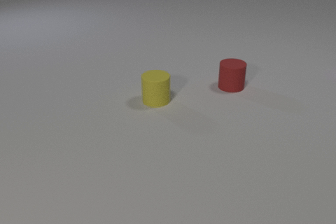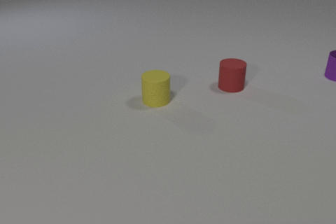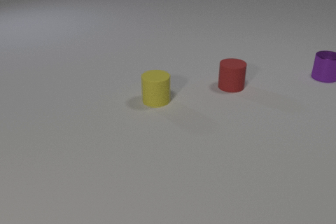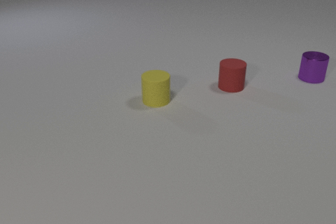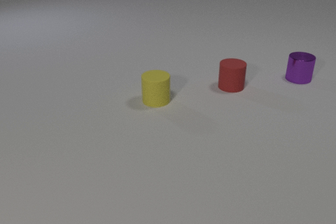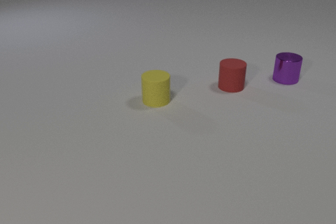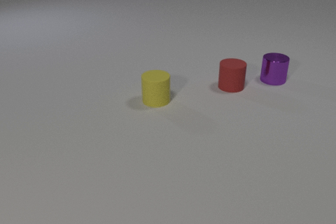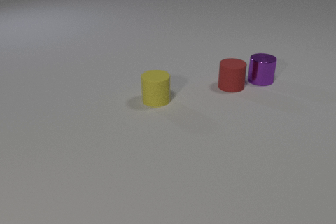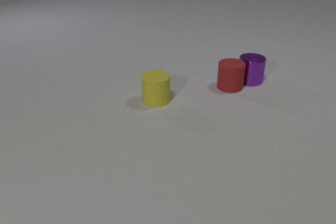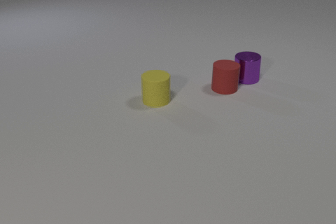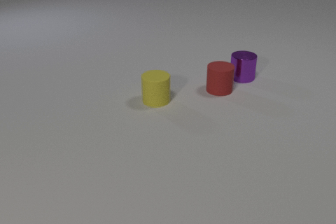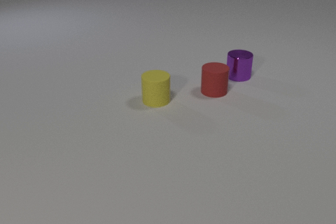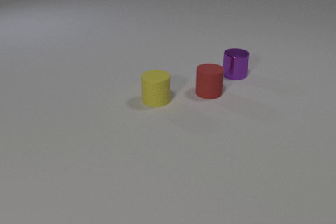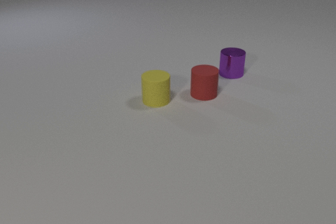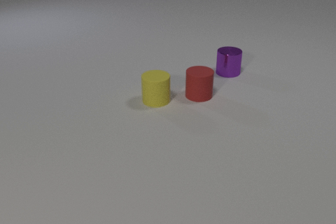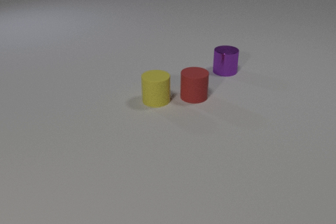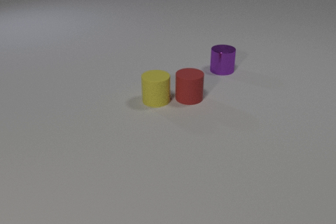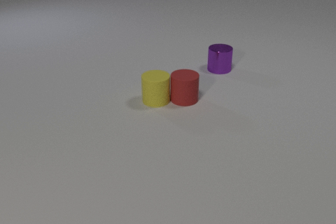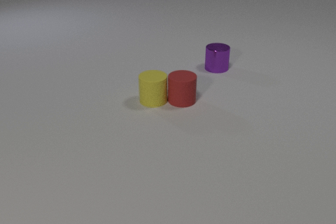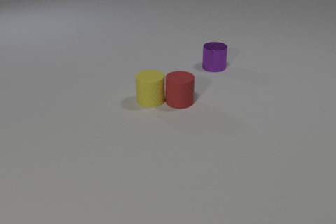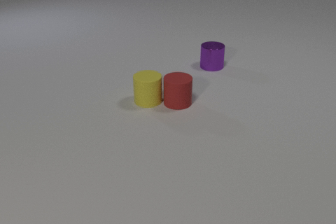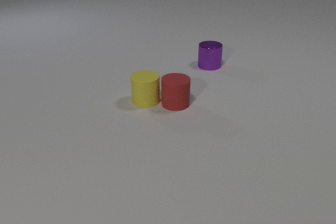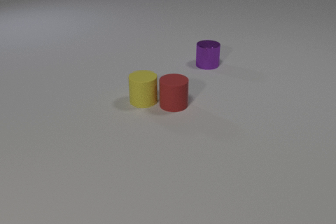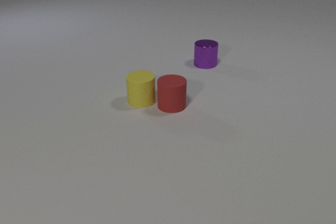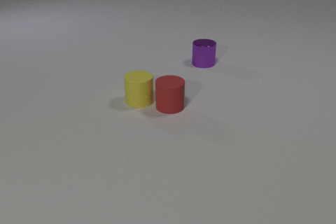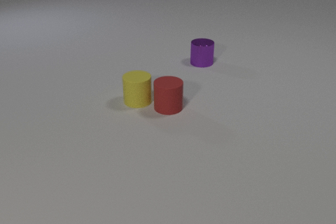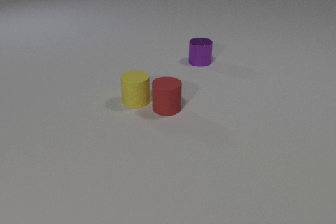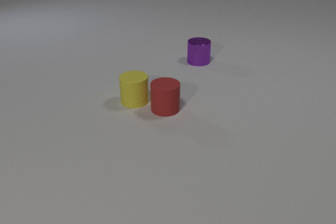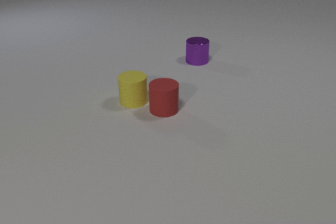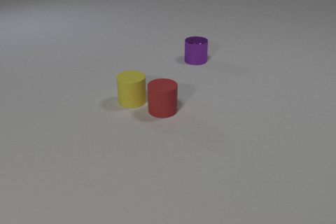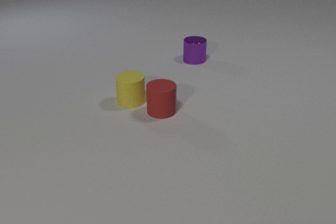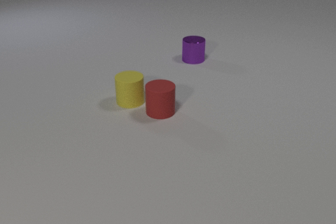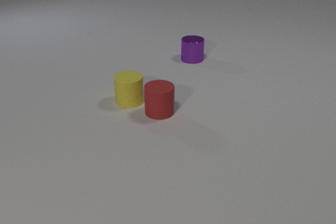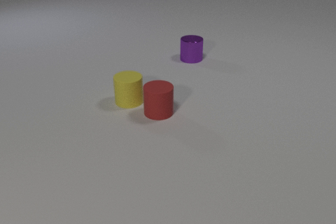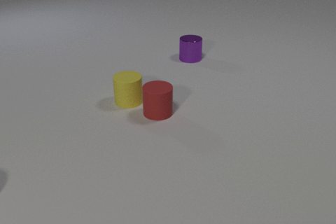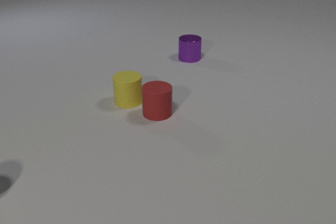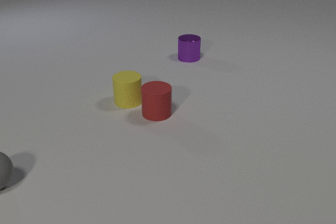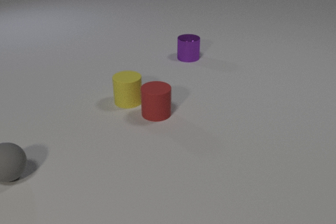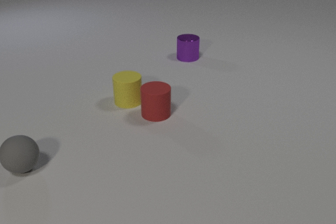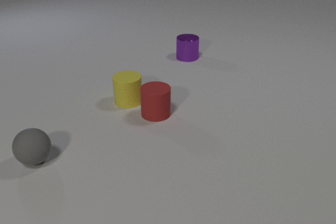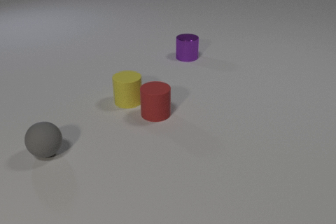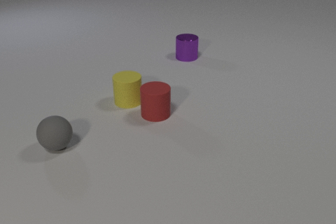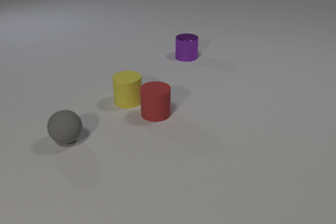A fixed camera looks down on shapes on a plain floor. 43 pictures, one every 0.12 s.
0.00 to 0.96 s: The purple metal cylinder comes in at the right edge, slides to the left and toward the camera. The purple metal cylinder and the red rubber cylinder collide.
0.96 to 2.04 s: The purple metal cylinder slides to the left and away from the camera. The red rubber cylinder slides to the left and toward the camera. The red rubber cylinder and the yellow rubber cylinder collide.
2.04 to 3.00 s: The purple metal cylinder slides to the left and away from the camera. The red rubber cylinder slides toward the camera and to the left. The yellow rubber cylinder slides to the left.
3.00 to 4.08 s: The purple metal cylinder slides to the left and away from the camera. The red rubber cylinder slides toward the camera and to the left. The yellow rubber cylinder slides to the left.
4.08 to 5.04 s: The gray rubber sphere comes in at the left edge, rolls to the right and away from the camera.
How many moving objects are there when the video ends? 2.
How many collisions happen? 2.
What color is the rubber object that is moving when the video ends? gray.
